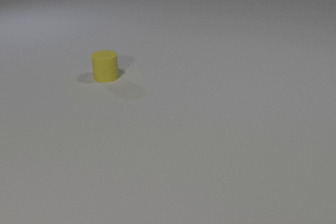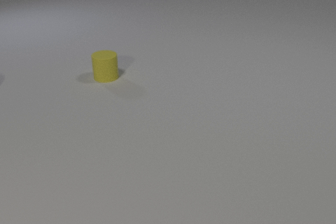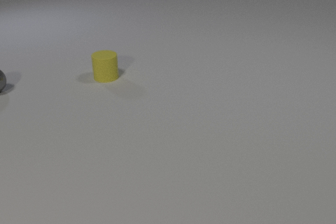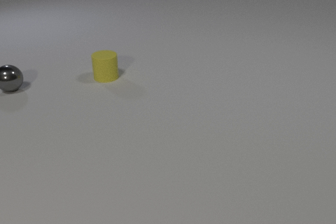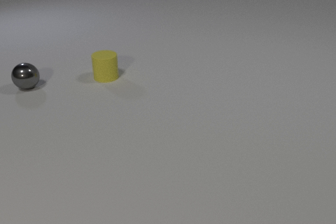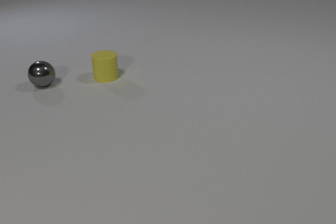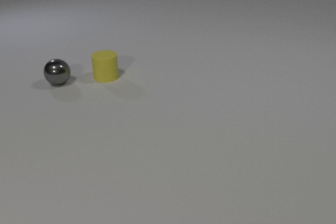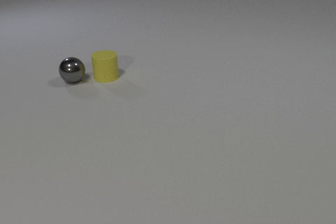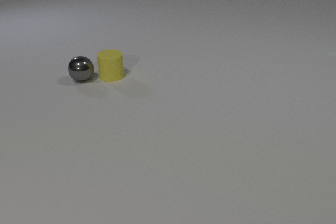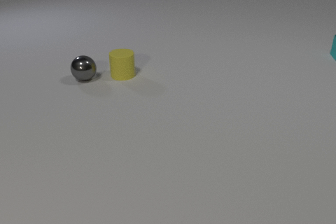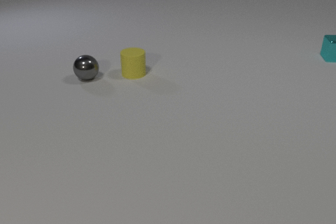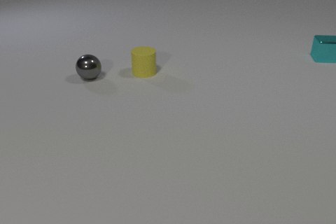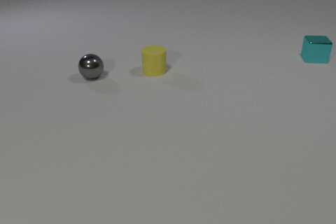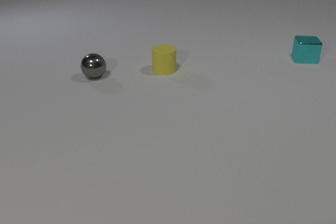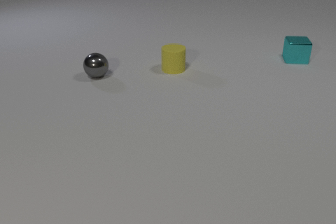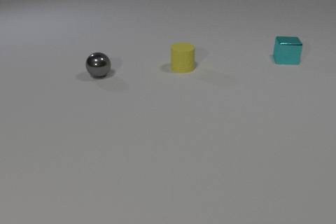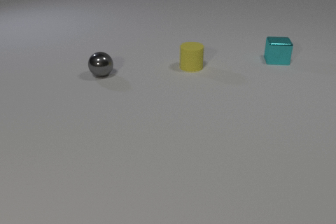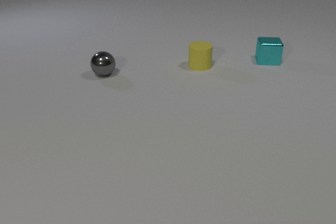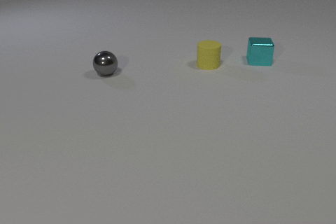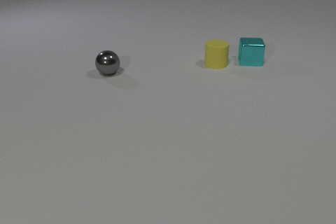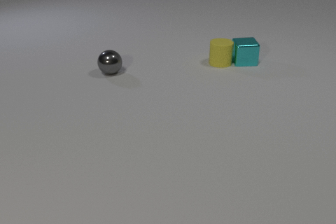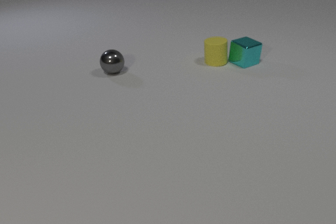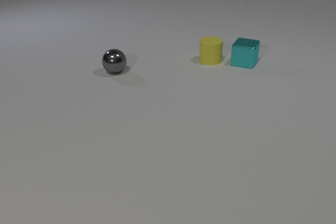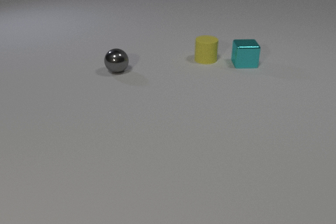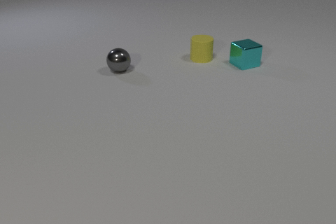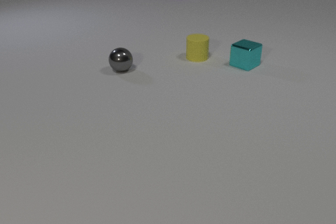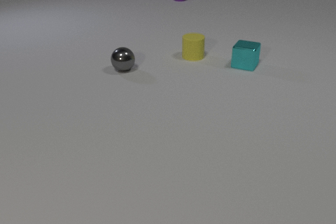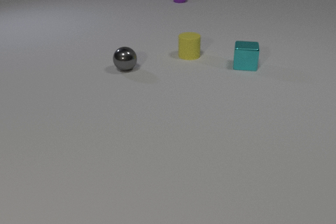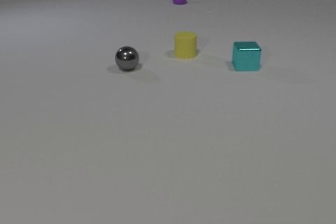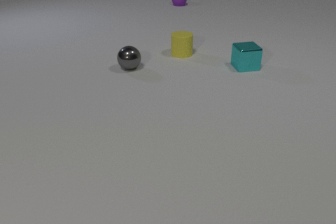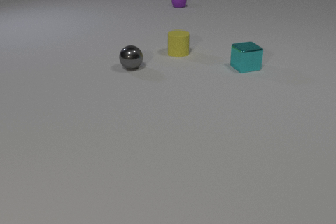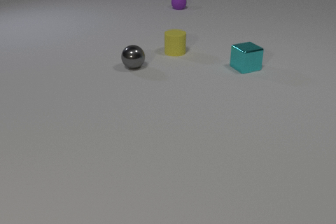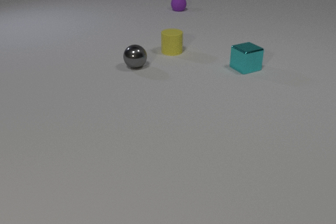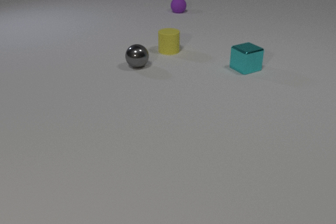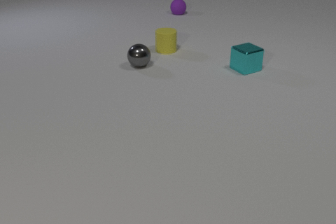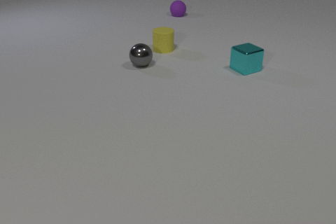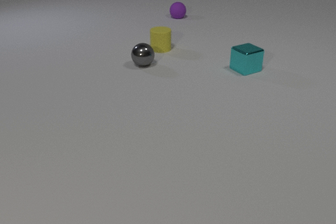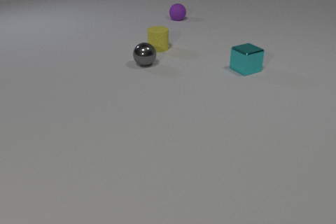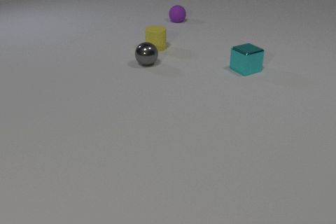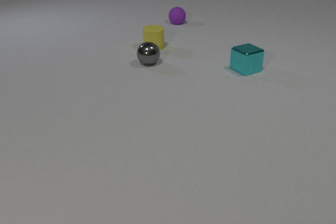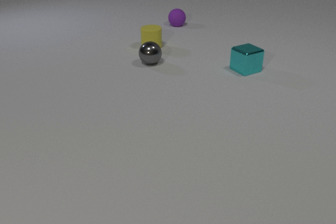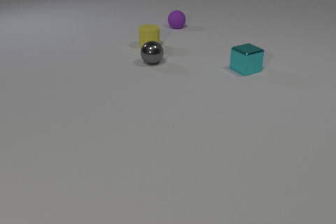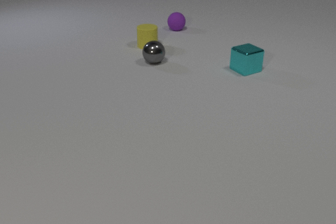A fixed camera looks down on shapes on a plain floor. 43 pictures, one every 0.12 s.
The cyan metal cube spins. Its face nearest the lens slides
to the right.
The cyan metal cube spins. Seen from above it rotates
counterclockwise.
0.00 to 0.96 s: The gray metal sphere comes in at the left edge, rolls to the right. The yellow rubber cylinder slides to the right. The gray metal sphere and the yellow rubber cylinder collide.
0.96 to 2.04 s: The gray metal sphere rolls to the right and away from the camera. The yellow rubber cylinder slides to the right. The cyan metal cube comes in at the right edge, slides to the left and toward the camera.
2.04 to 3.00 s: The gray metal sphere rolls to the right and away from the camera. The yellow rubber cylinder slides away from the camera. The purple rubber sphere comes in at the top edge. The cyan metal cube slides to the left and toward the camera, spins counterclockwise seen from above by about 135 degrees, its near face sliding to the right. The yellow rubber cylinder and the cyan metal cube collide.
3.00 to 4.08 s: The gray metal sphere rolls to the right and away from the camera. The yellow rubber cylinder slides to the left and away from the camera. The purple rubber sphere rolls toward the camera. The cyan metal cube slides toward the camera, spins counterclockwise seen from above by about 75 degrees, its near face sliding to the right.
4.08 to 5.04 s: The gray metal sphere rolls to the right and away from the camera. The yellow rubber cylinder slides to the left and away from the camera. The purple rubber sphere rolls toward the camera.
Are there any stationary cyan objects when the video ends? yes.
How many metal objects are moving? 2.
How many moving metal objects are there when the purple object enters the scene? 2.
